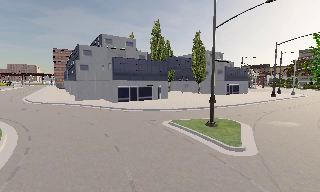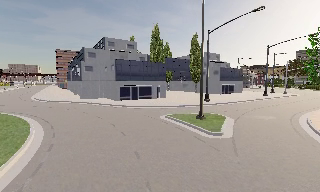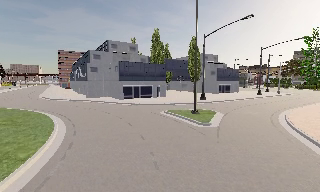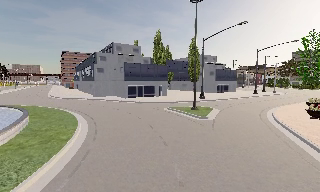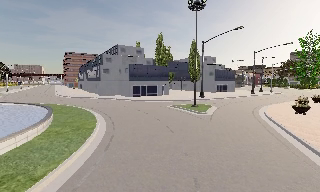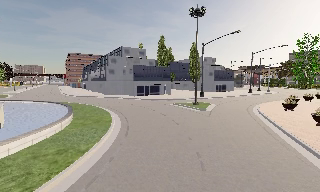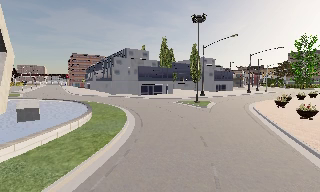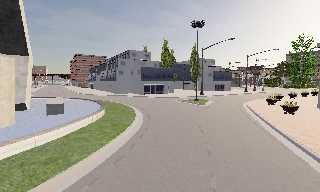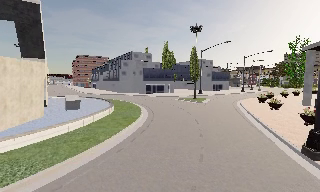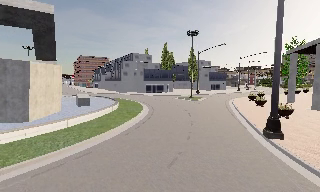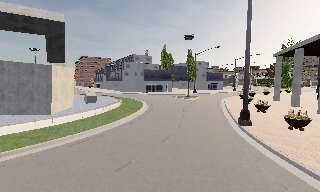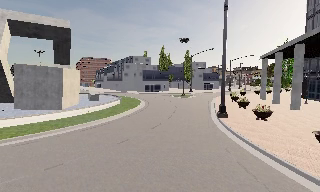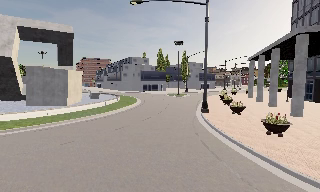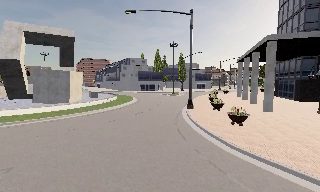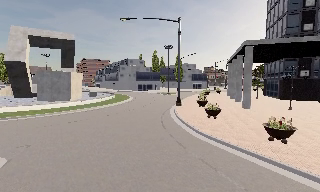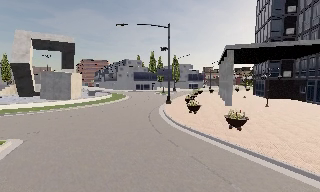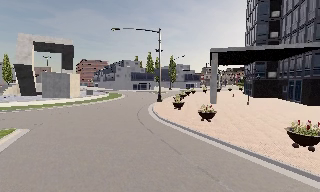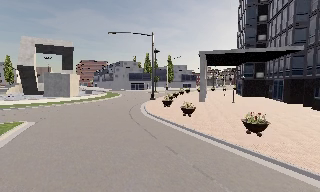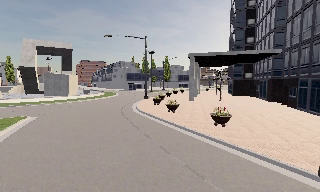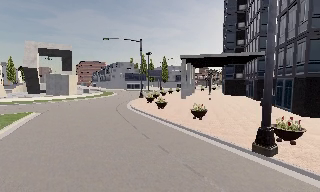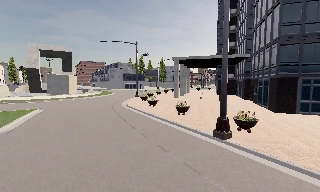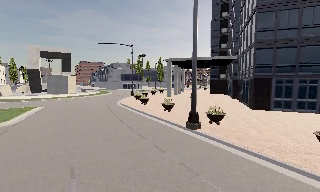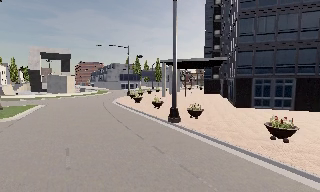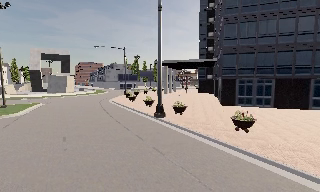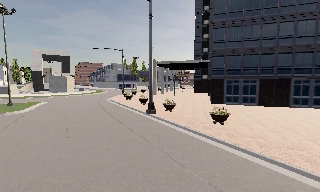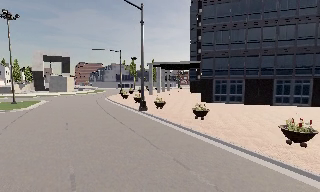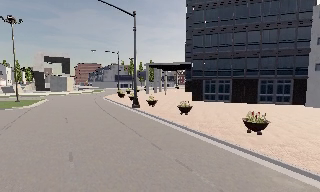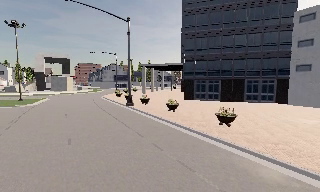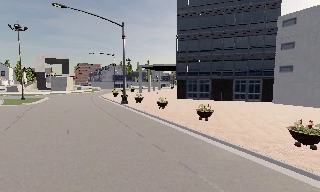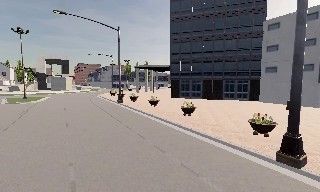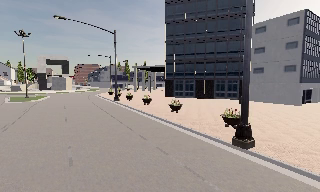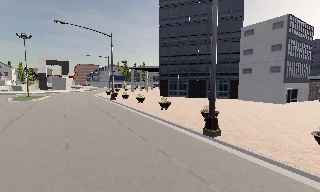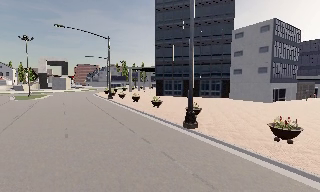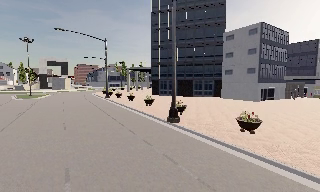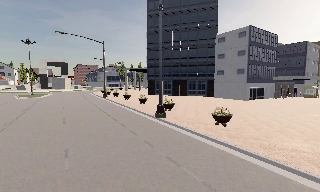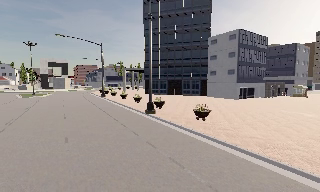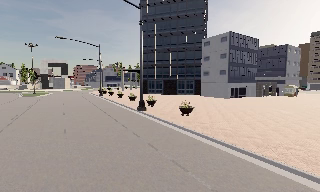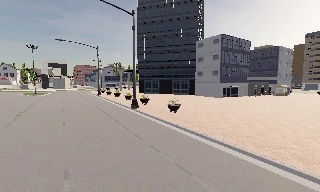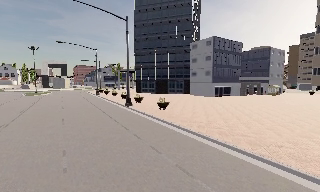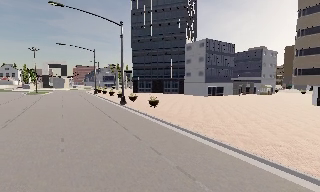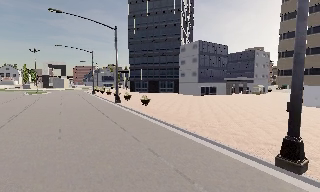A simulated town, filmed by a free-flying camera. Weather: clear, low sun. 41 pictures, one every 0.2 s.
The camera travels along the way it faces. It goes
backward.
0.0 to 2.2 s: The camera travels backward, about 25 m, so what stands in front gets smaller.
2.2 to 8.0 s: The camera travels backward and to its right, about 55 m, so what stands in front gets smaller.
The film runs backward here.
